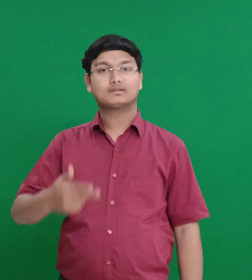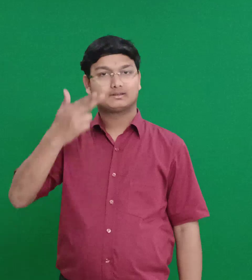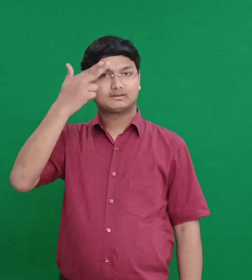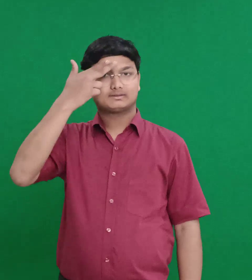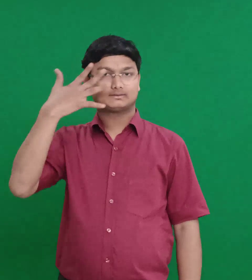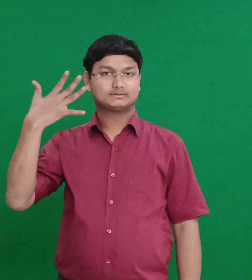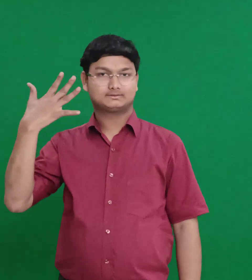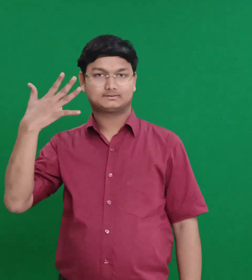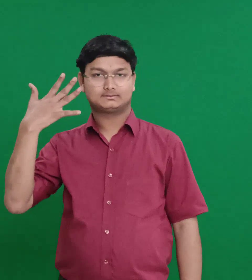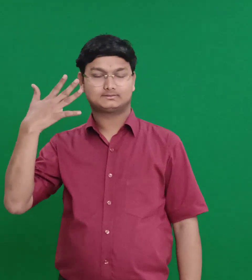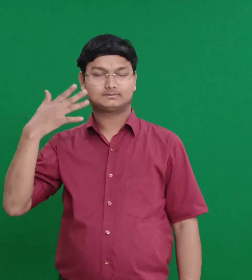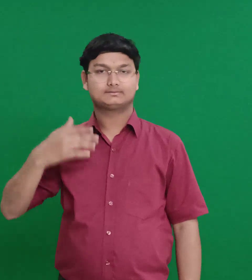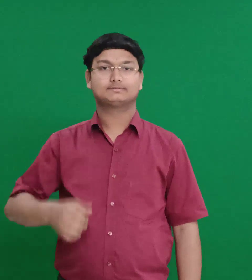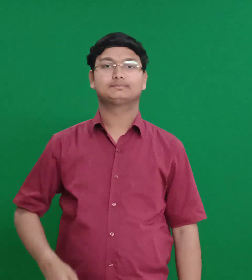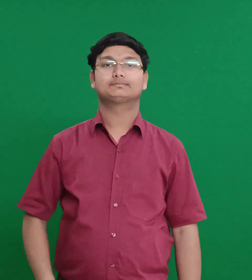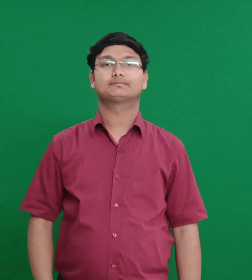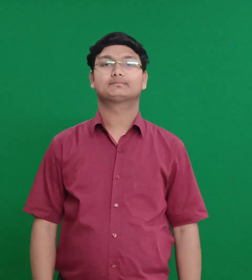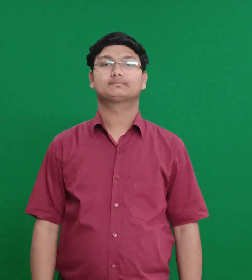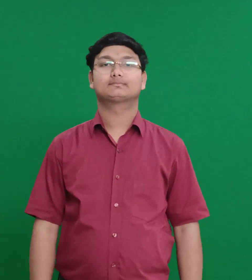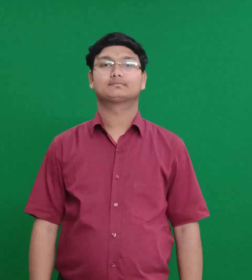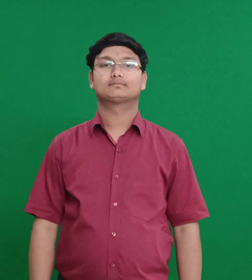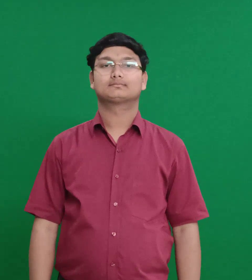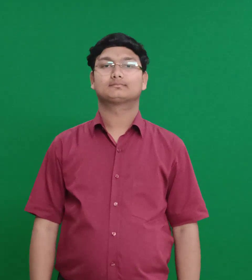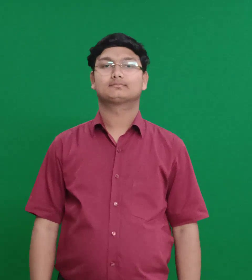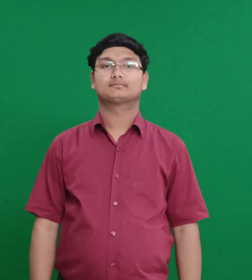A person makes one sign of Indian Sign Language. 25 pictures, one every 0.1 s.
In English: ethan
